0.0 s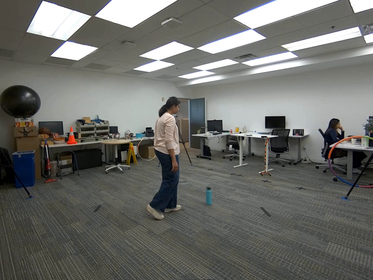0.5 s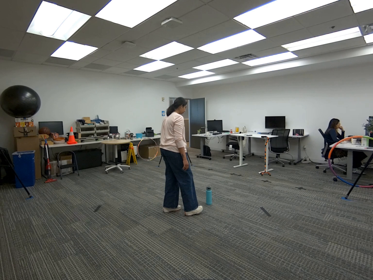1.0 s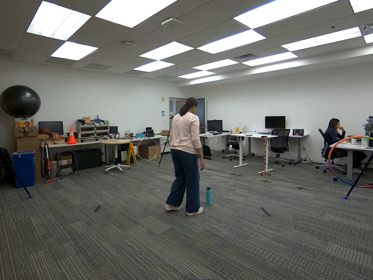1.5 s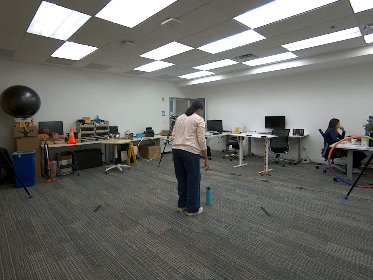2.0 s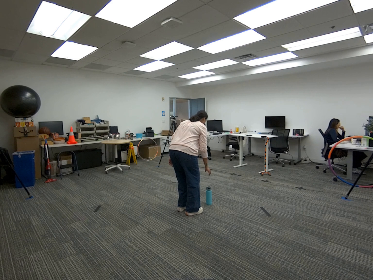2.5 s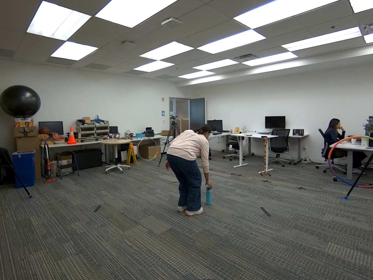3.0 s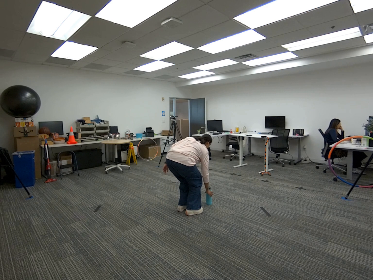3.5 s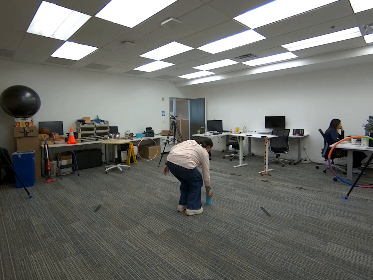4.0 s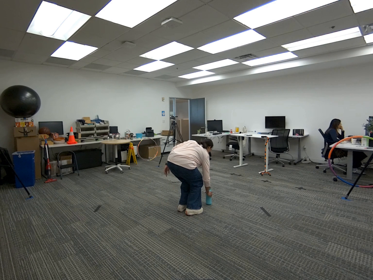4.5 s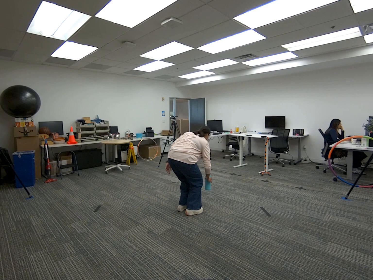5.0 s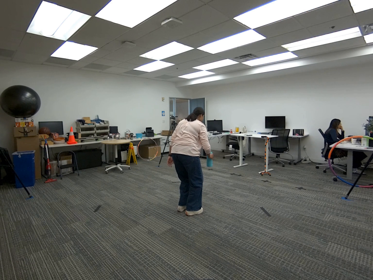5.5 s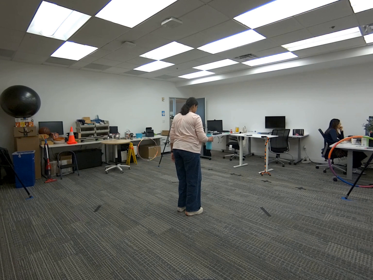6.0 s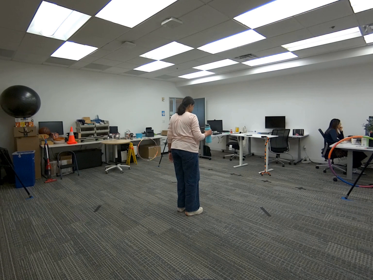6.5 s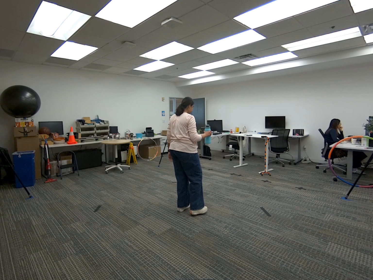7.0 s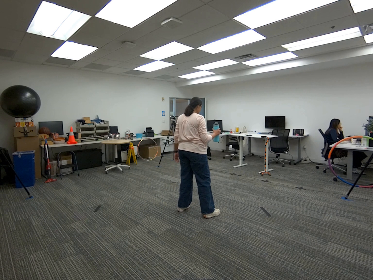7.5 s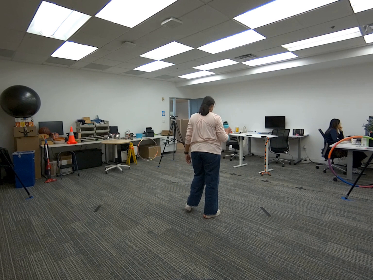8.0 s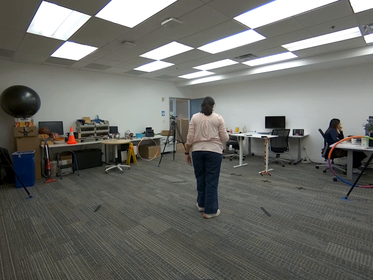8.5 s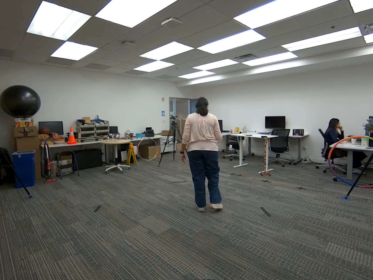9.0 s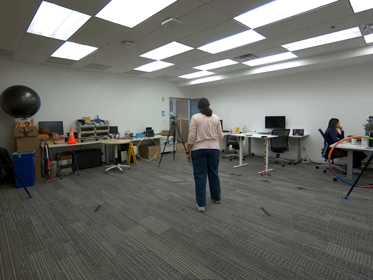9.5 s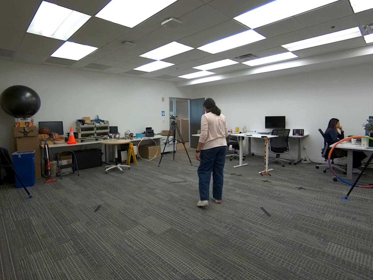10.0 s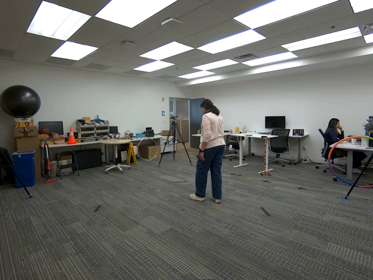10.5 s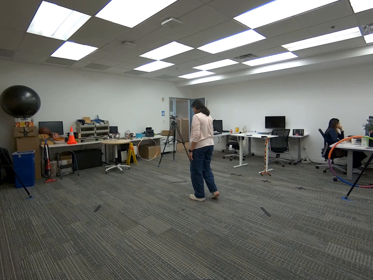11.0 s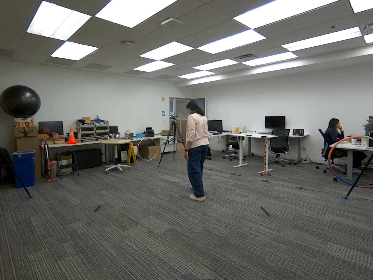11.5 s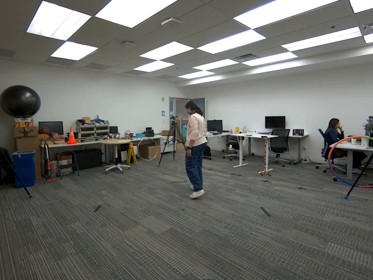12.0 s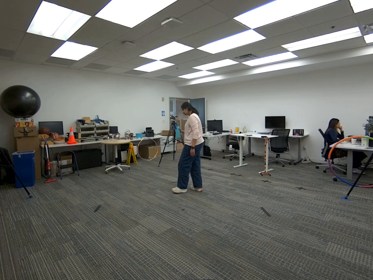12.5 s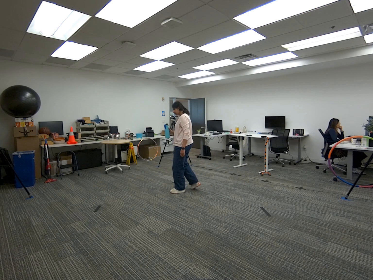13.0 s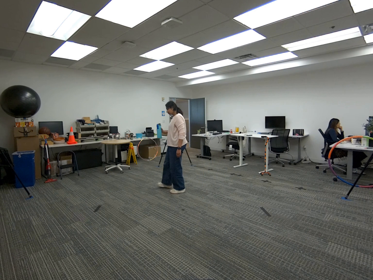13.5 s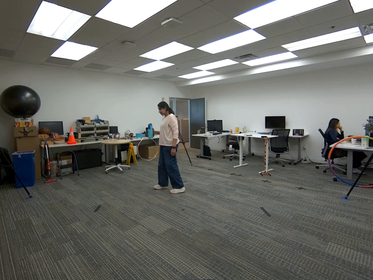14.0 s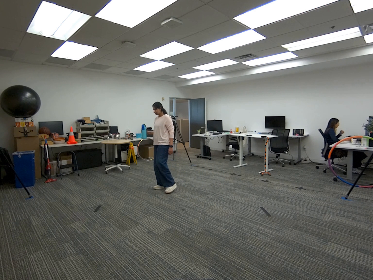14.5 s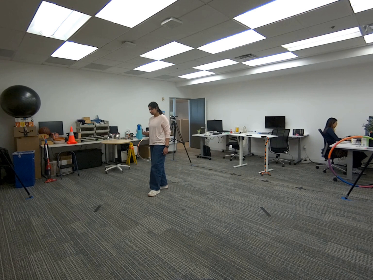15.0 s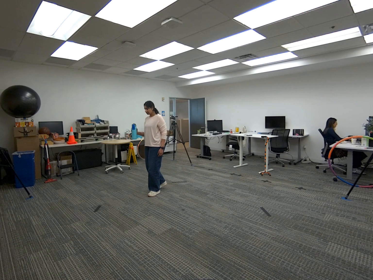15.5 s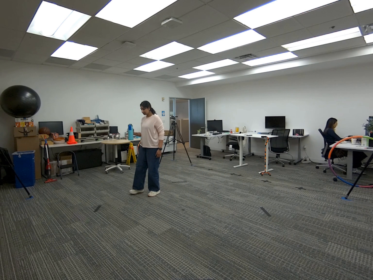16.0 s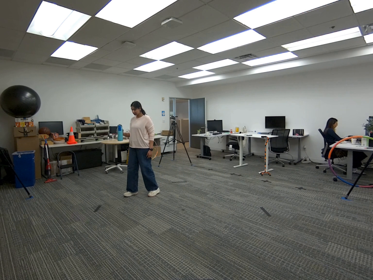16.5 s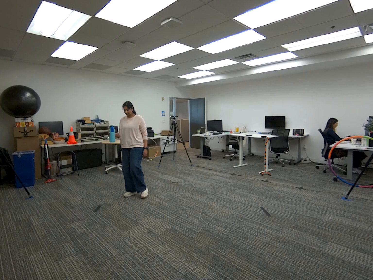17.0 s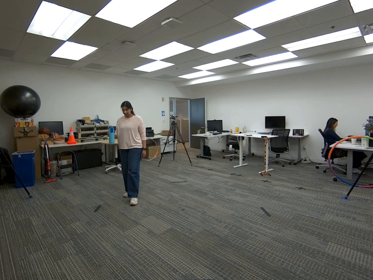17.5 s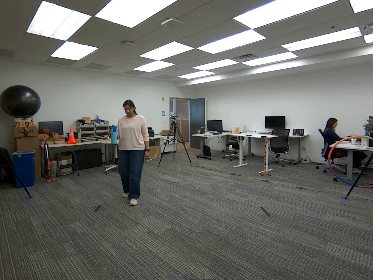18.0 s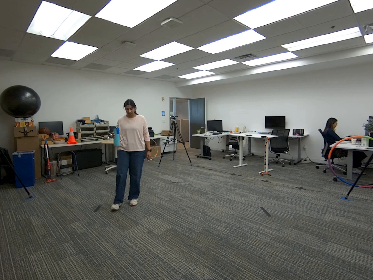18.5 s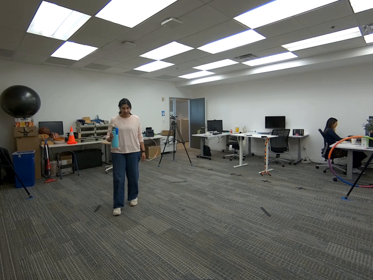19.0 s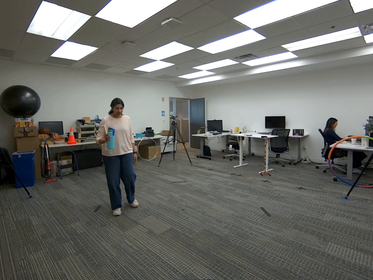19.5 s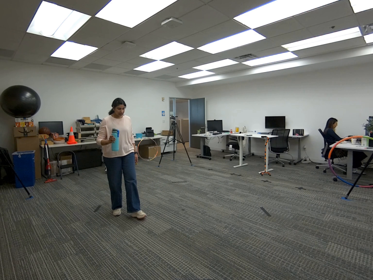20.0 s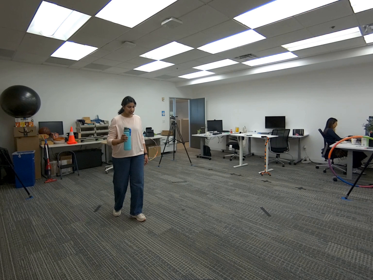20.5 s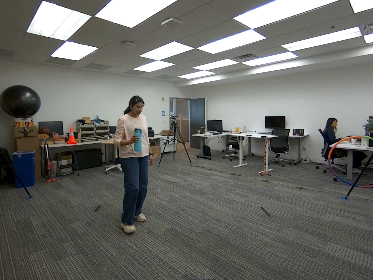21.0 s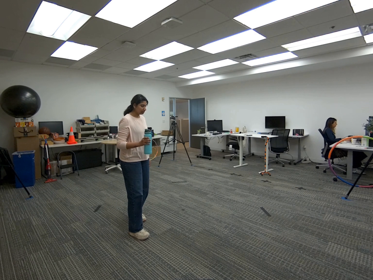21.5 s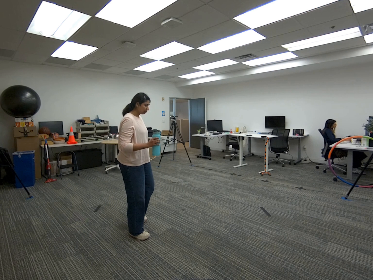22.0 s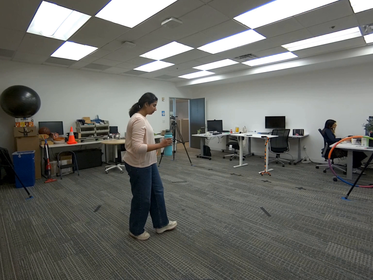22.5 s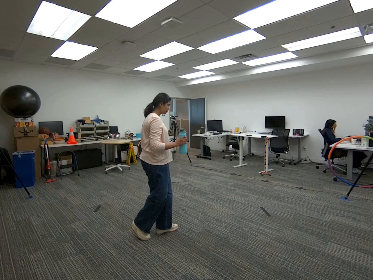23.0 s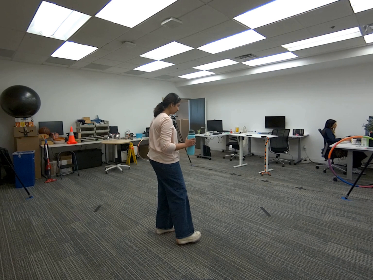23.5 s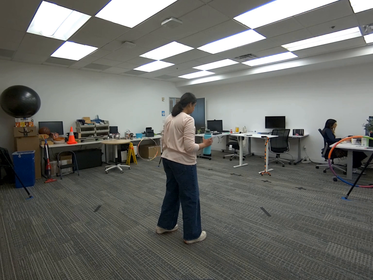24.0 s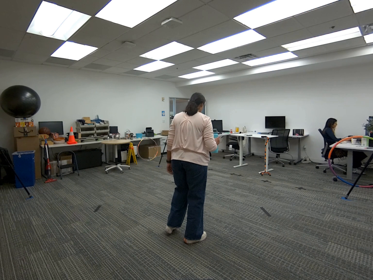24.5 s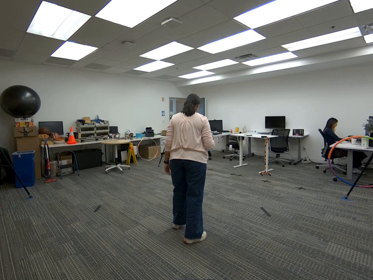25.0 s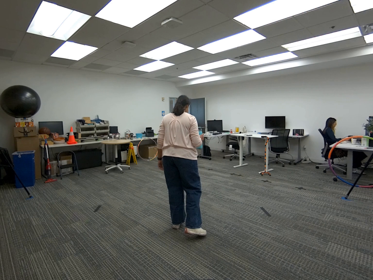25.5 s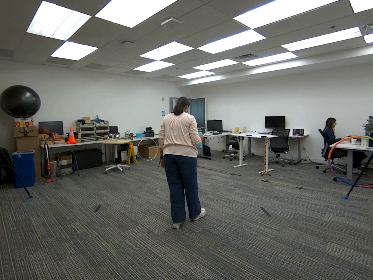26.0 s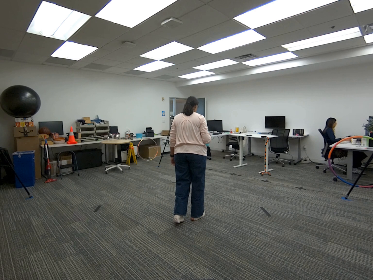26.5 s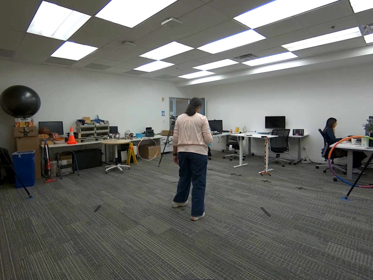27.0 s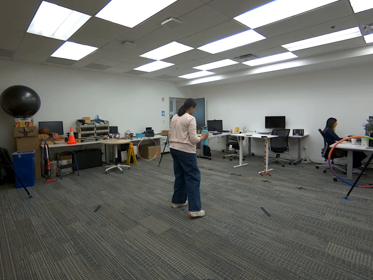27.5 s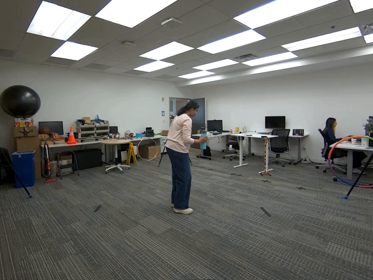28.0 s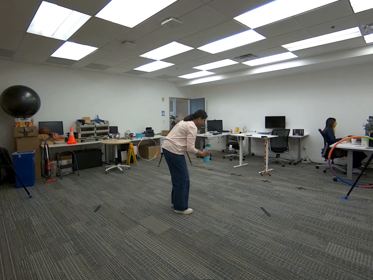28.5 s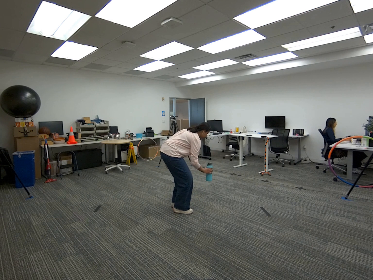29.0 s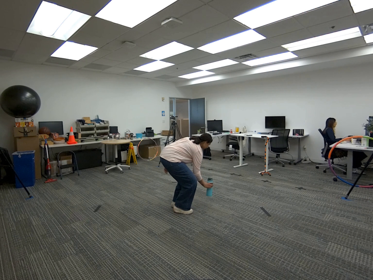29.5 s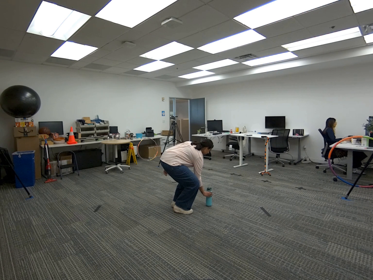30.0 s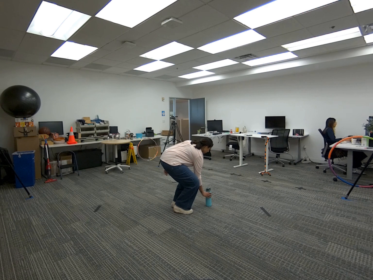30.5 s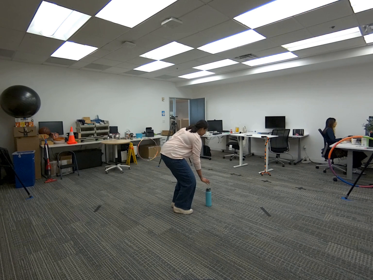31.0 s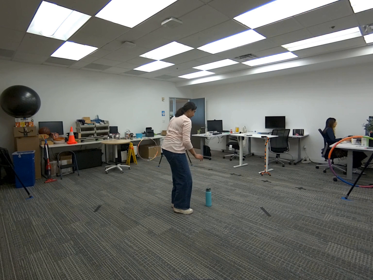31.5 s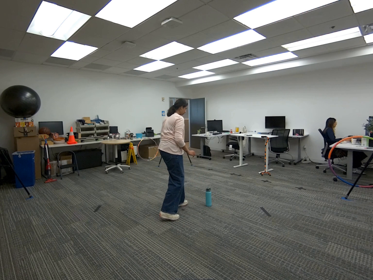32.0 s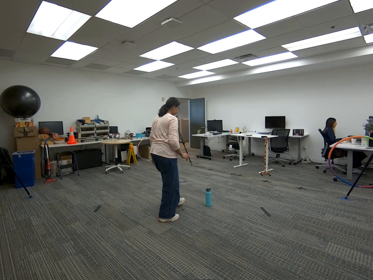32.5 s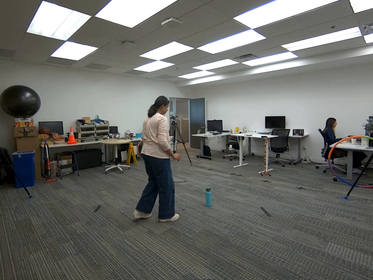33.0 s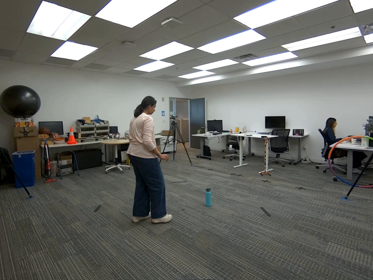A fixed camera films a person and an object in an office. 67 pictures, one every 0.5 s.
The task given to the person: Walk to the cyan water bottle on the ground. Pick it up with your right hand and hold it as you walk around. When finished, place the bottle back on the ground.
